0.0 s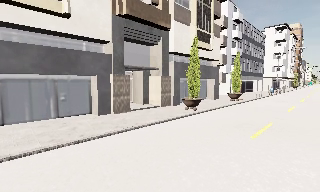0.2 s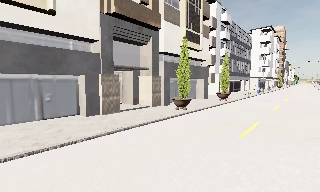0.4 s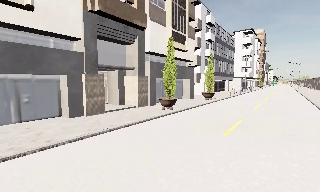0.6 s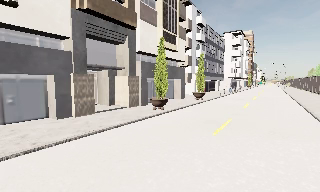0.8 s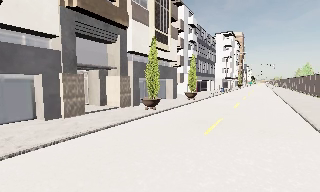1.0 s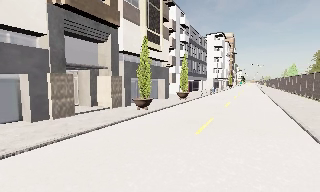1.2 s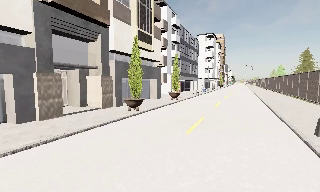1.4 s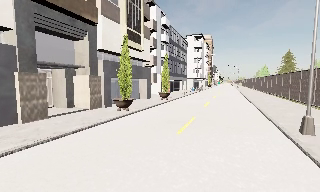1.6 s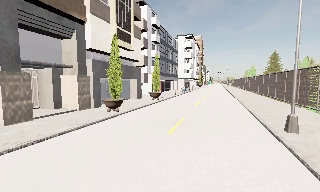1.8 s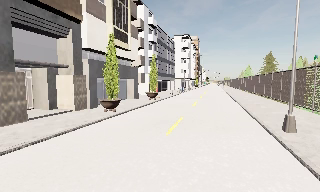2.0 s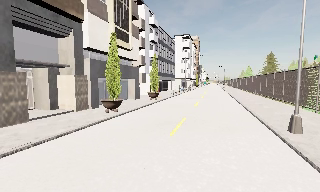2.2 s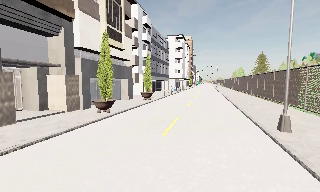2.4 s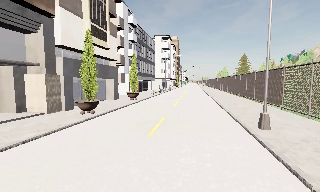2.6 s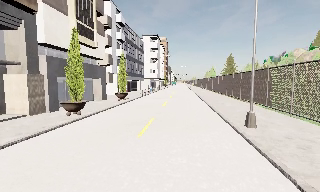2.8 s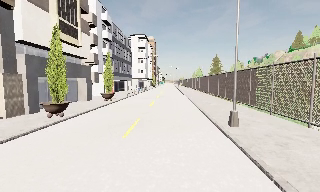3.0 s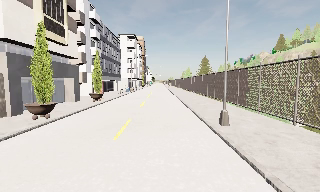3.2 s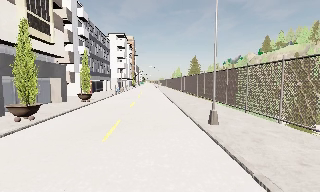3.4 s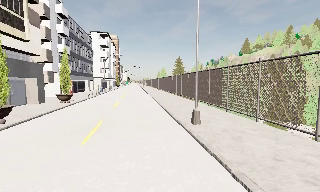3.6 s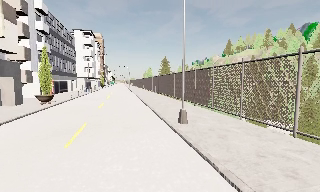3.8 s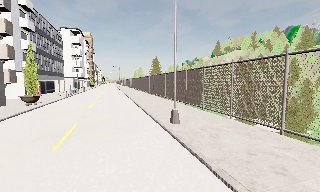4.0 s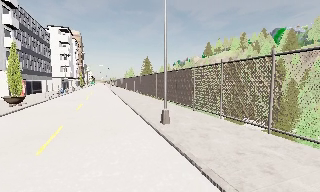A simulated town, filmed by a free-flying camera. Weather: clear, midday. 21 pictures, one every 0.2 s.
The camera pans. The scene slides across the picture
to the left.
The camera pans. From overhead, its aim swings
clockwise.
0.0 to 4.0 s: The scene slides to the left, as the camera pans about 65 degrees to its right. It travels forward, about 1 m.
The film runs forward here.
